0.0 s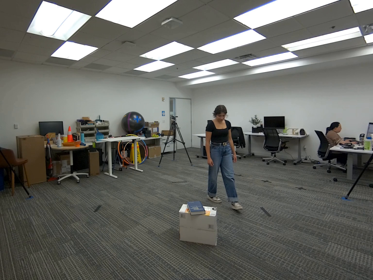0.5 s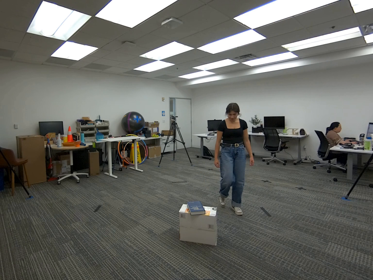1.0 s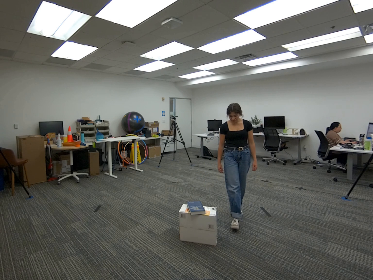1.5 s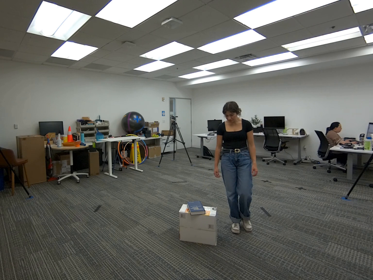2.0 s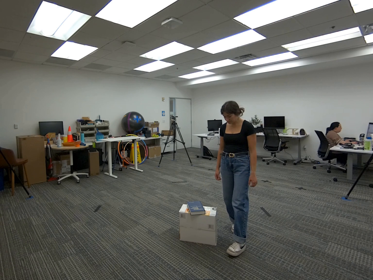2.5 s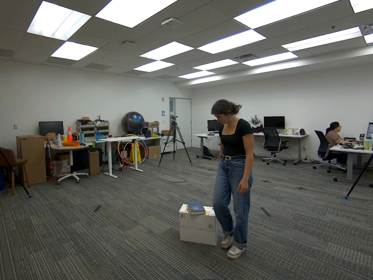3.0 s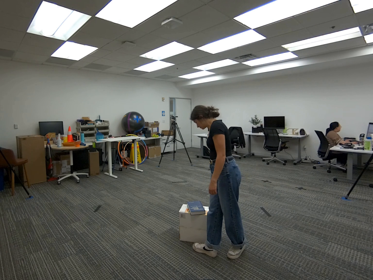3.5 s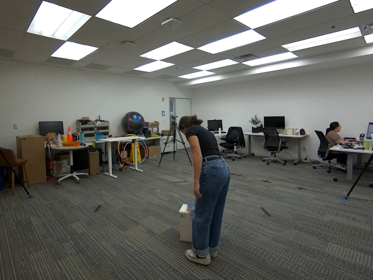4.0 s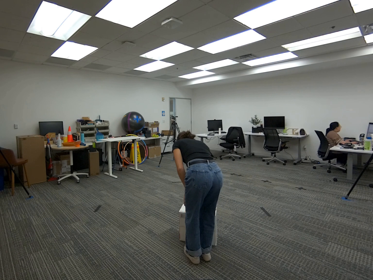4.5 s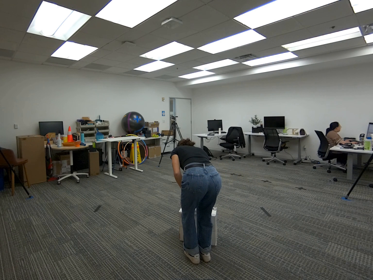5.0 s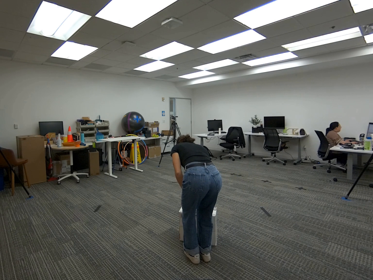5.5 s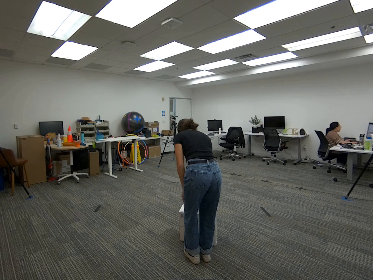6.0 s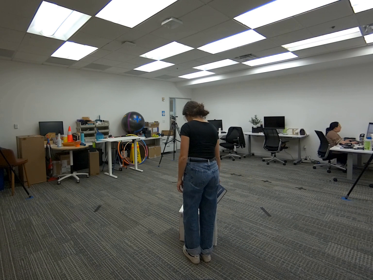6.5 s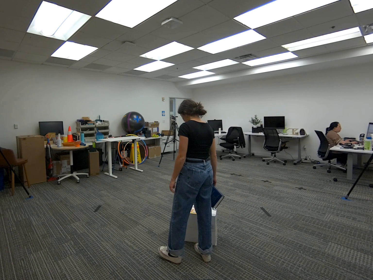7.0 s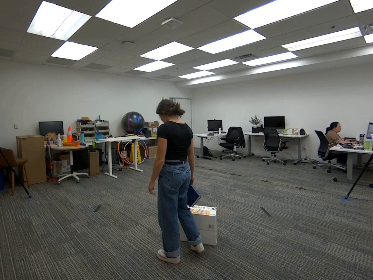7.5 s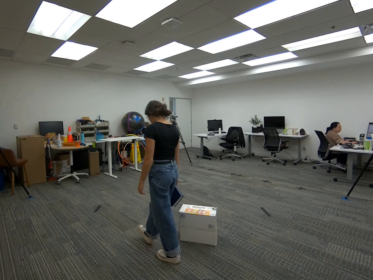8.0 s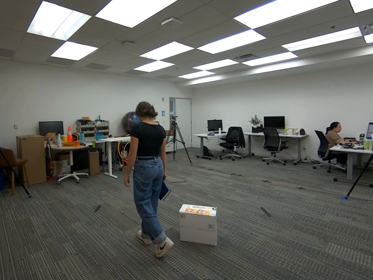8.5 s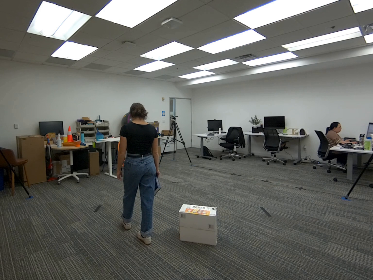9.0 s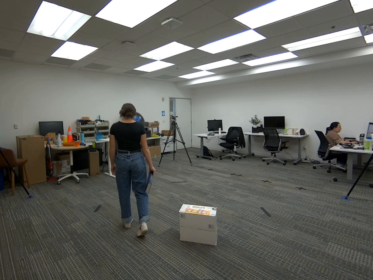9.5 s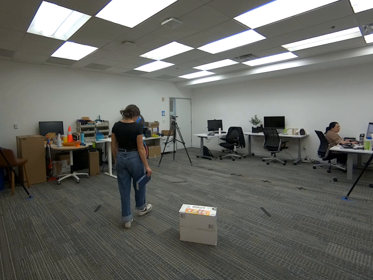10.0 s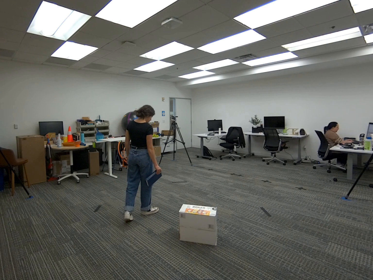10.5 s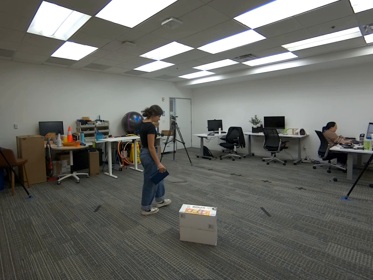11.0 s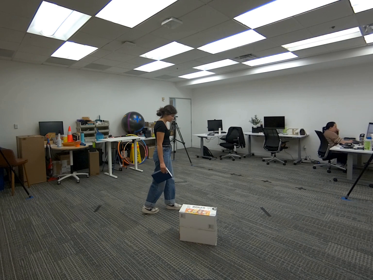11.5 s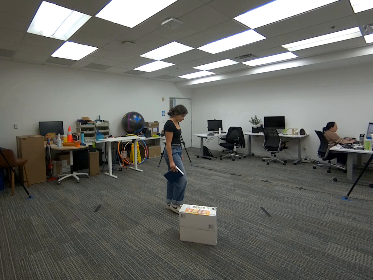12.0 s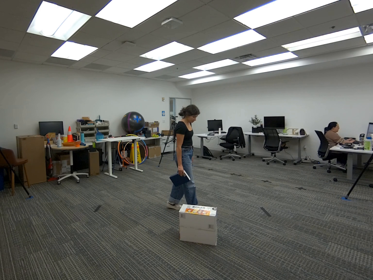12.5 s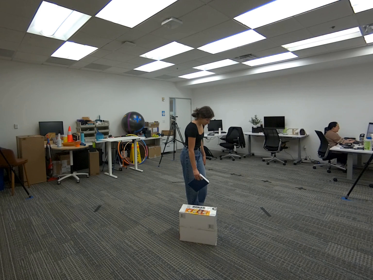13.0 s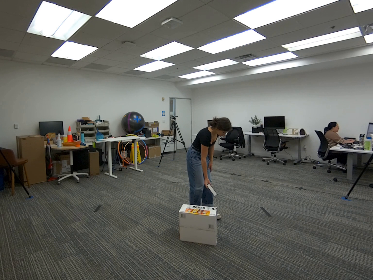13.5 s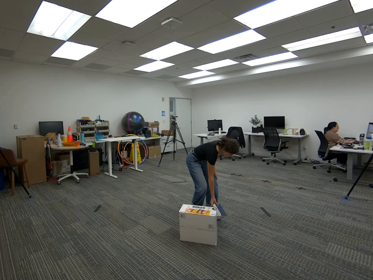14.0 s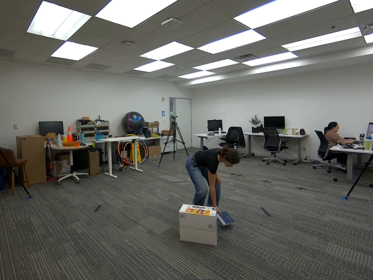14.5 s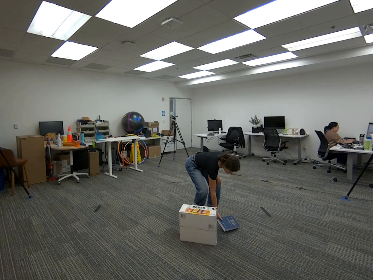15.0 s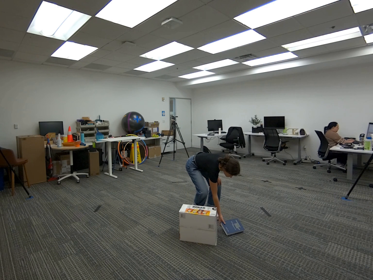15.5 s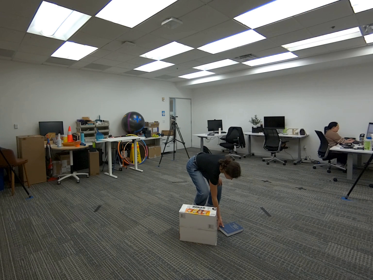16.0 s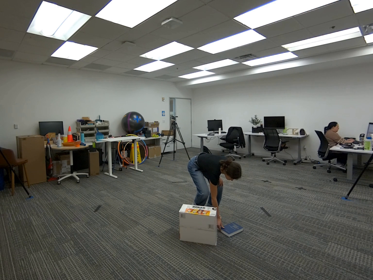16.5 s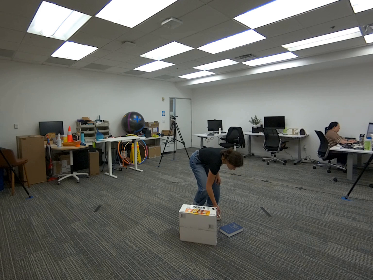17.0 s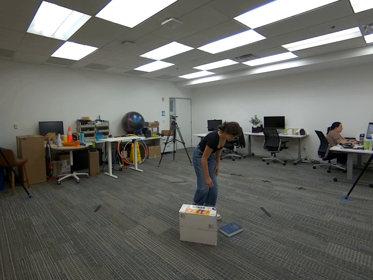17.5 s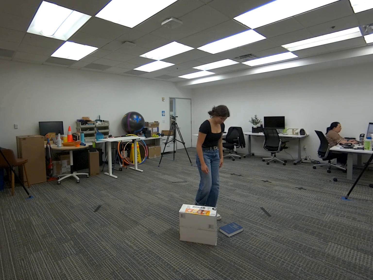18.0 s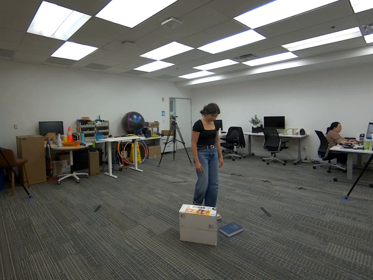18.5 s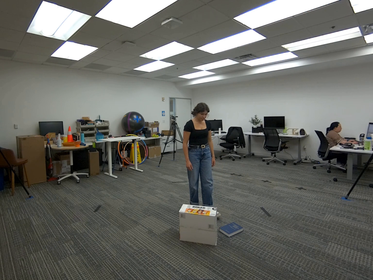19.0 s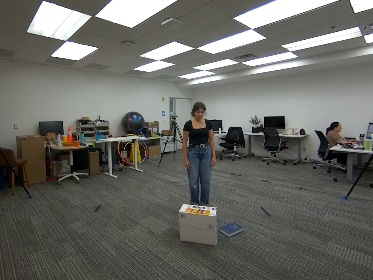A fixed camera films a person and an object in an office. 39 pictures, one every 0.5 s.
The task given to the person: Walk to the dark blue book on the snack box, use your right hand to pick up the book, walk around and place the book on the floor.
